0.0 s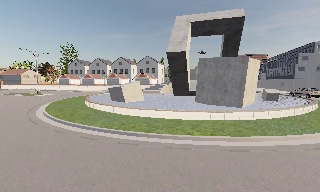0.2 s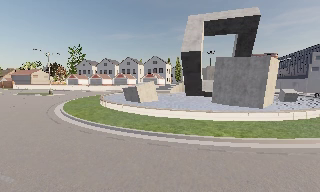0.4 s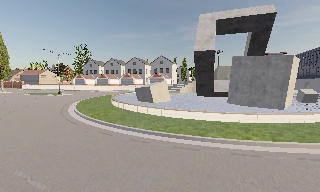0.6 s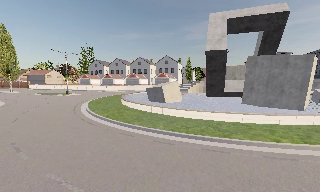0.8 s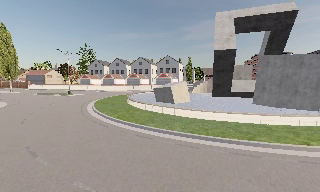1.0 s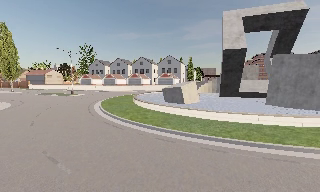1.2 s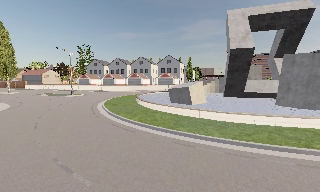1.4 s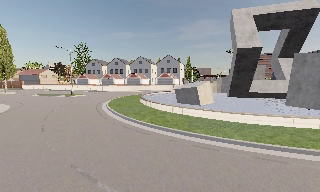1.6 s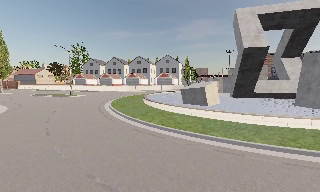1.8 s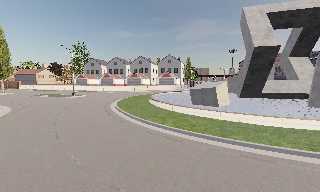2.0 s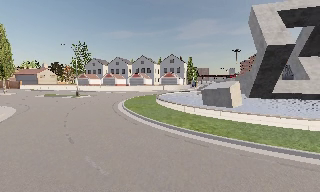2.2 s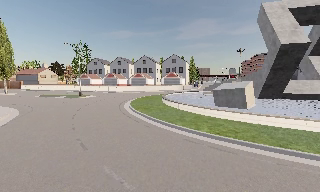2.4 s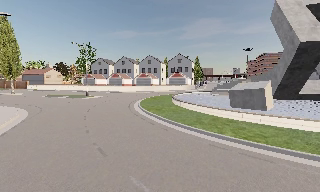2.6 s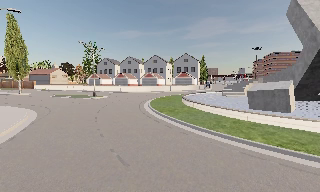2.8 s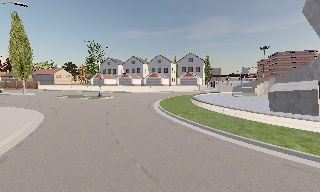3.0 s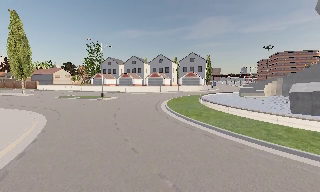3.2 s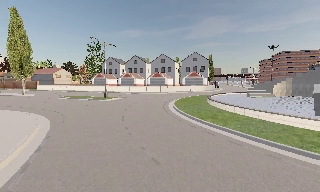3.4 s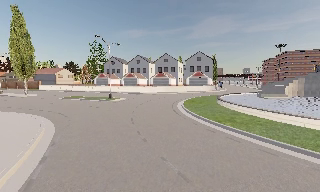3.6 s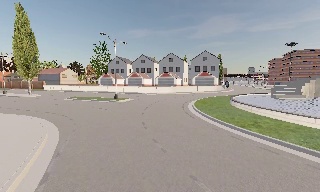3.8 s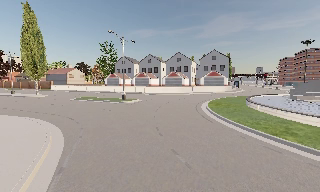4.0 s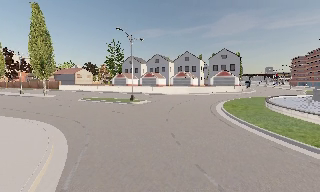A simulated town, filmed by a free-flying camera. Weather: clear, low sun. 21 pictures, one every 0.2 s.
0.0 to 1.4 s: The camera travels to its left, about 7 m, so close, fixed things drift to the right.
1.4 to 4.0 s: The camera travels to its left and forward, about 14 m, so close, fixed things drift to the right.
The film runs backward here.
